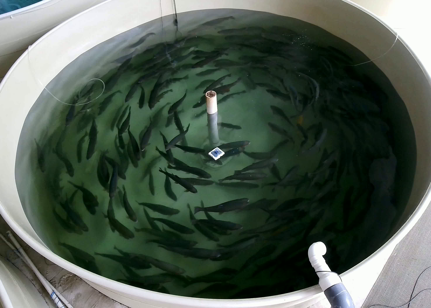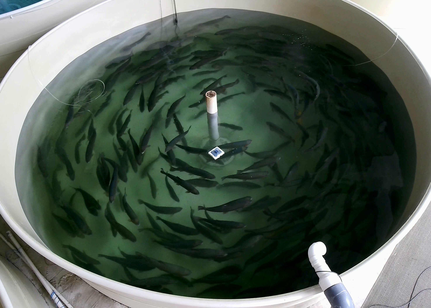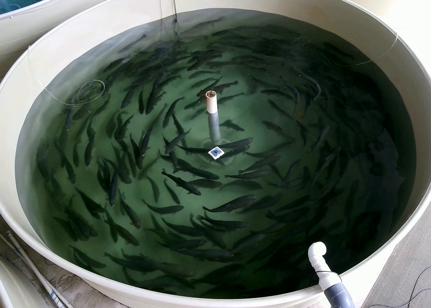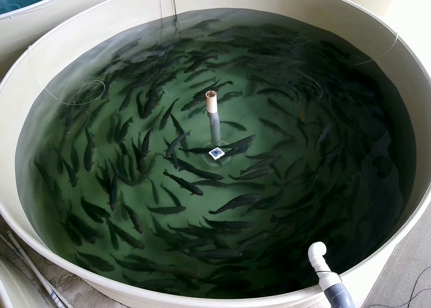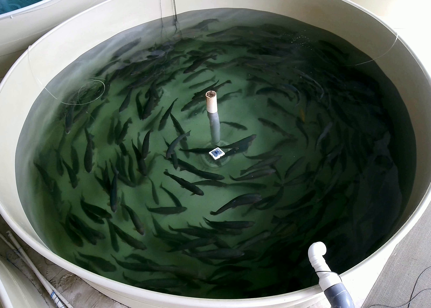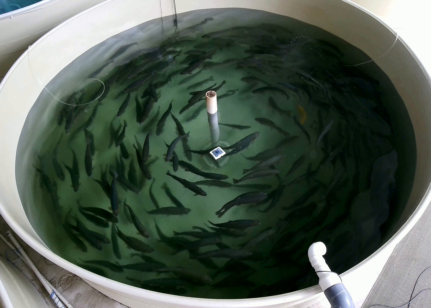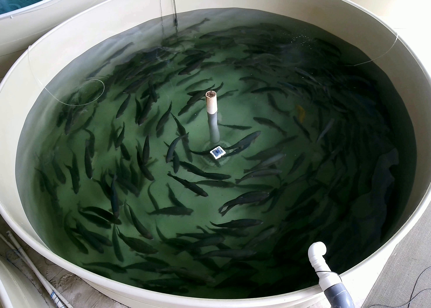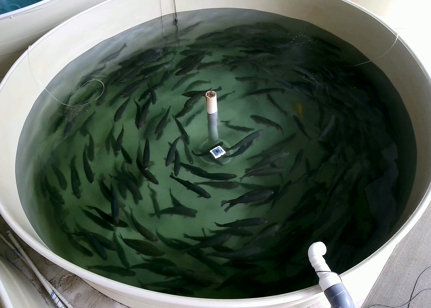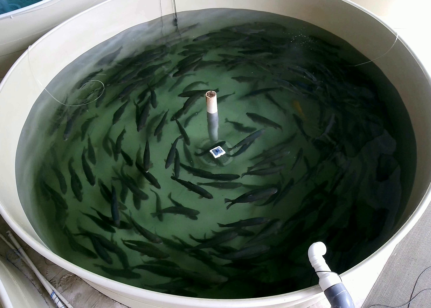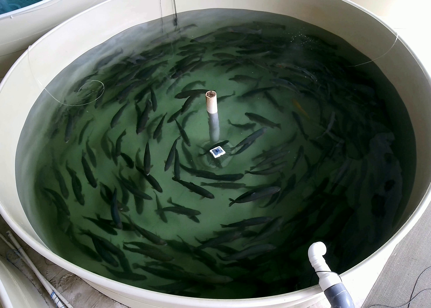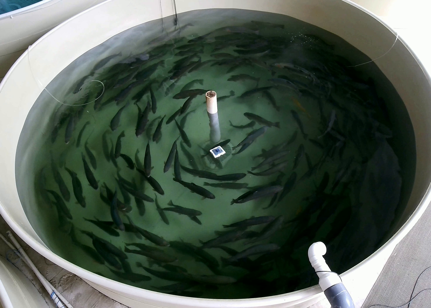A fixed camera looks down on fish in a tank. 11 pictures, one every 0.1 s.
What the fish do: Normal cruising.
